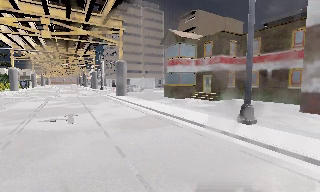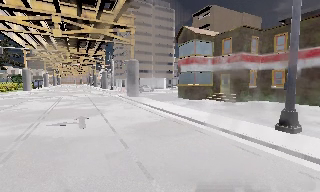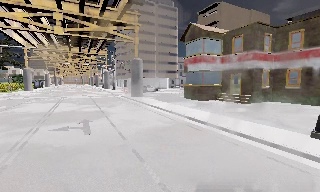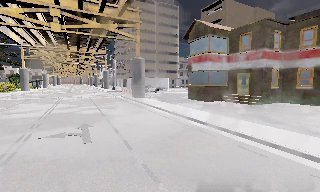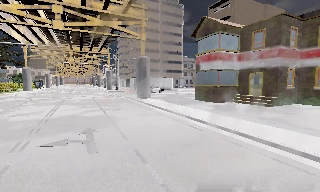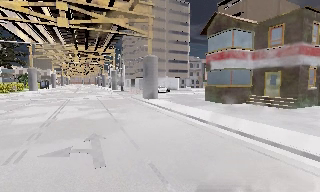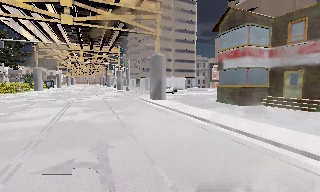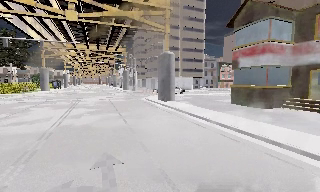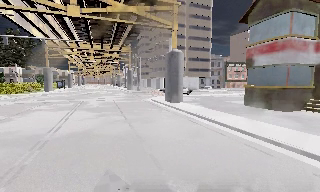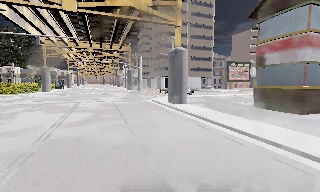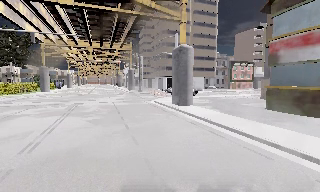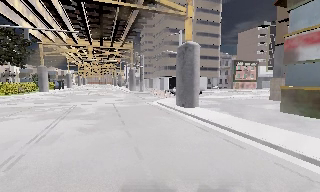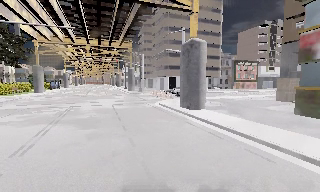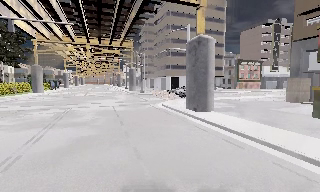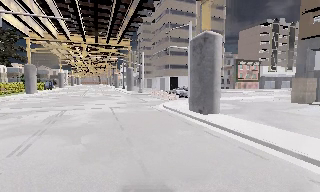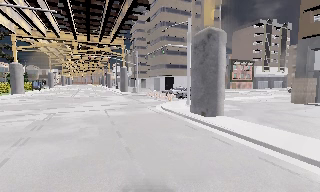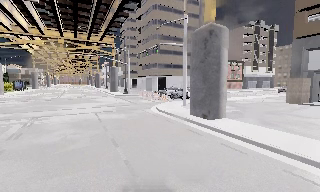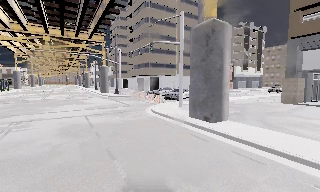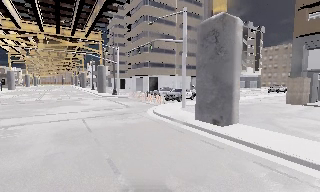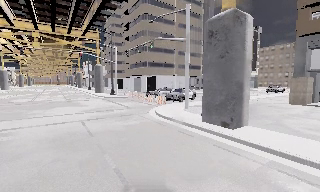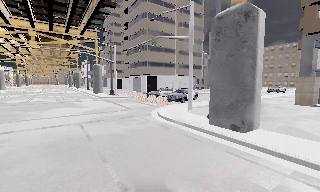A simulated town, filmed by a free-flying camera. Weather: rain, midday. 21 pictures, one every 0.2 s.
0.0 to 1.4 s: The camera travels forward and to its left, about 8 m, so what stands in front looms larger.
1.4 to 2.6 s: The camera travels forward, about 6 m, so what stands in front looms larger.
2.6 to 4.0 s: The camera pans to its right, which is clockwise from overhead, by about 15 degrees. It travels forward and to its left, about 6 m, so what stands in front looms larger.
The film runs forward here.
